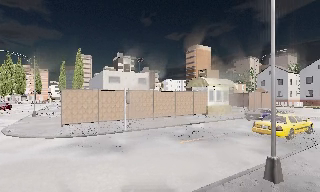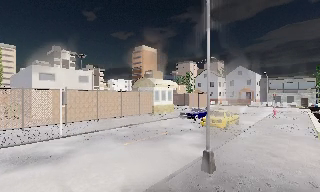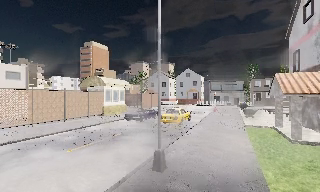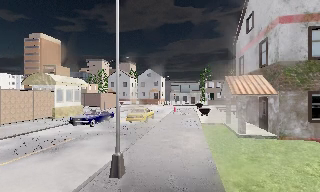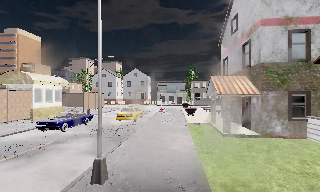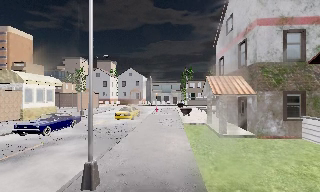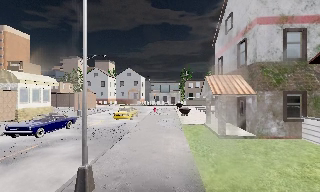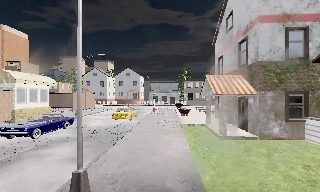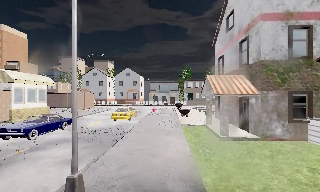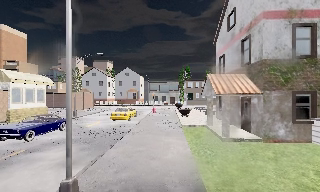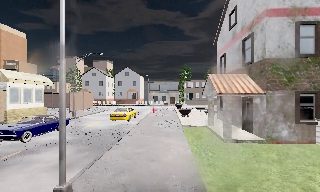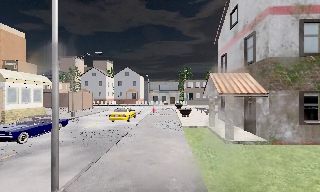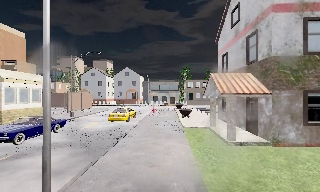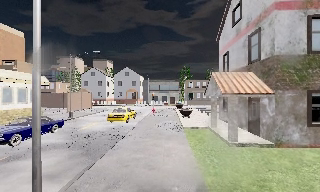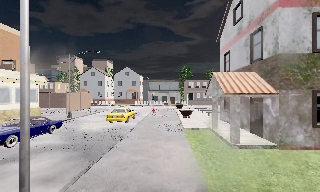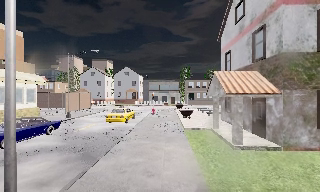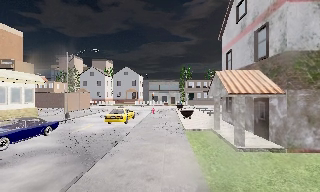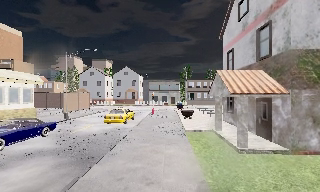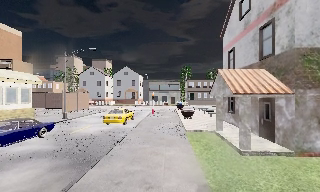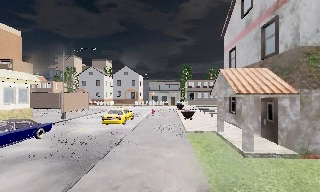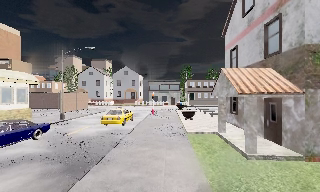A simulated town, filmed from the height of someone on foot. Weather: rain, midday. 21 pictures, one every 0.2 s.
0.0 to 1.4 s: The scene slides to the left, as the camera pans about 55 degrees to its right. It travels forward, about 1.5 m.
1.4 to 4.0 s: The camera travels forward, about 3 m, so what stands in front looms larger.
The film runs forward here.
